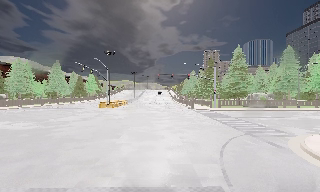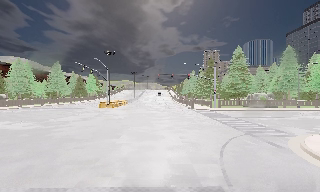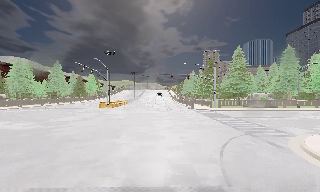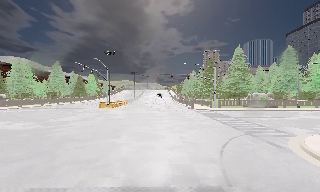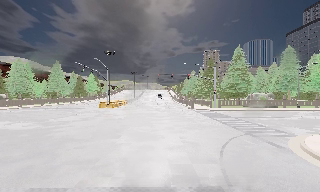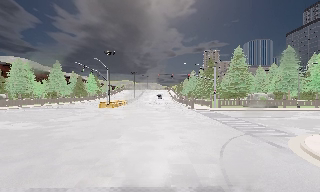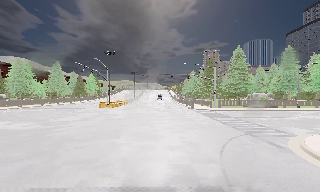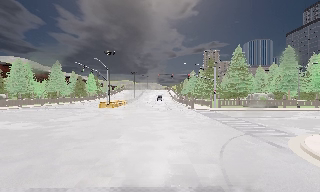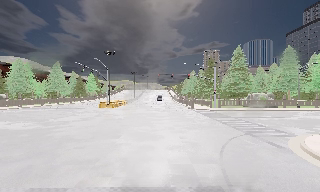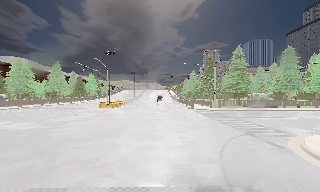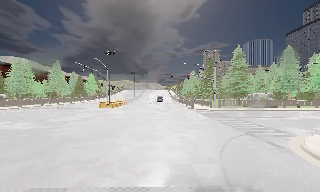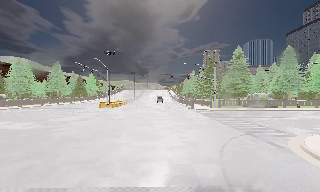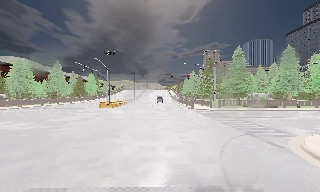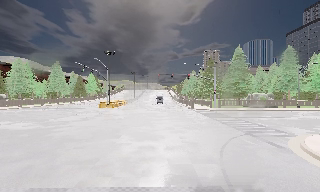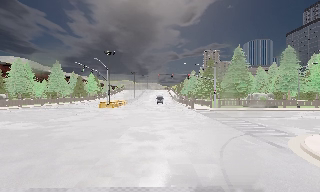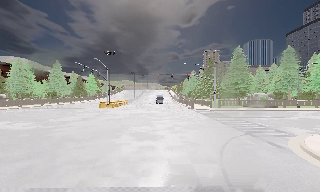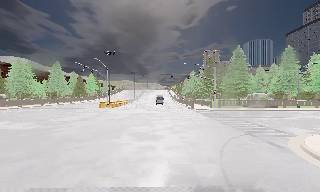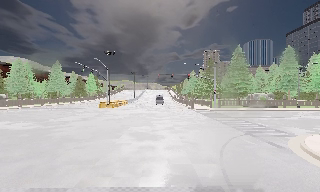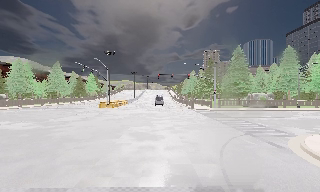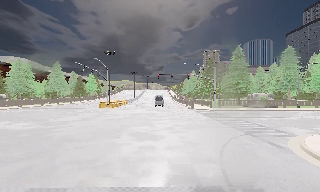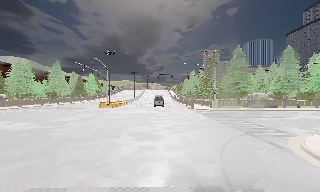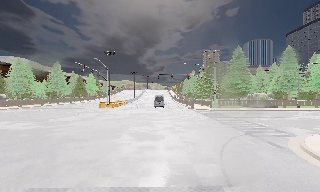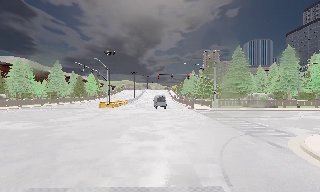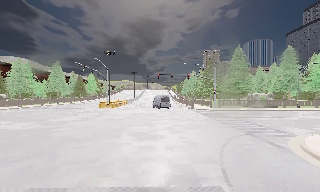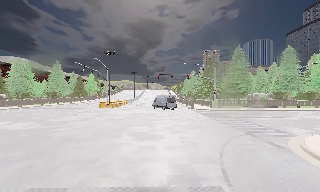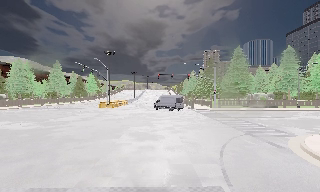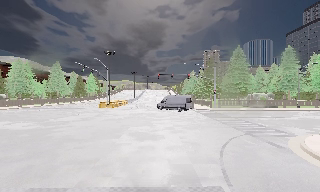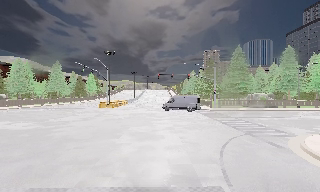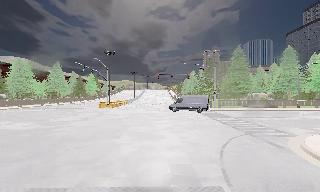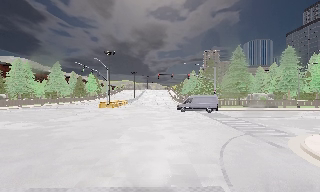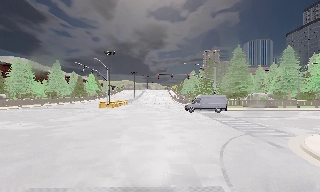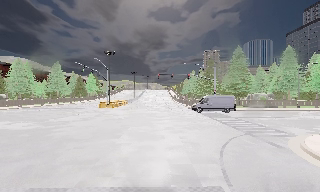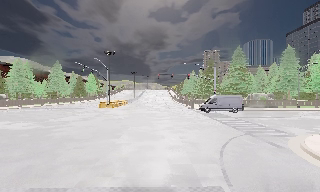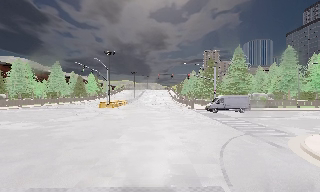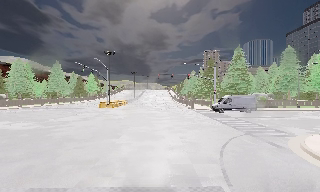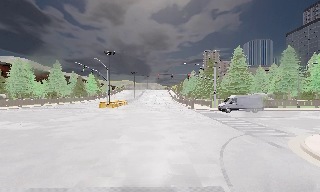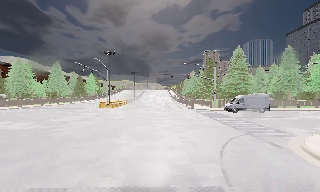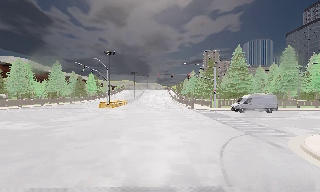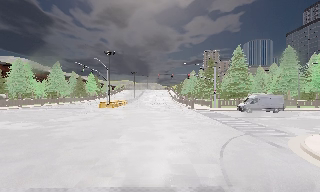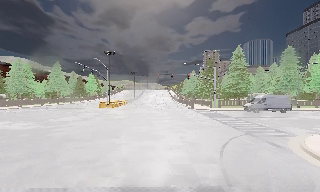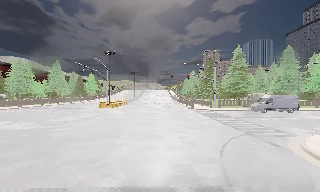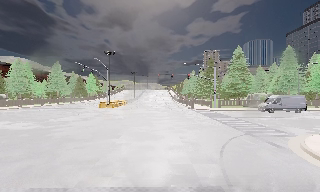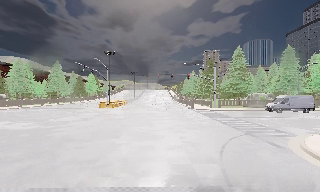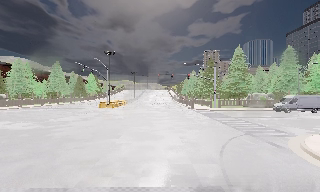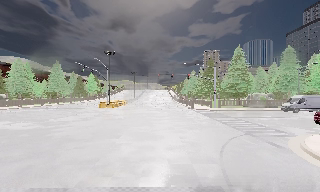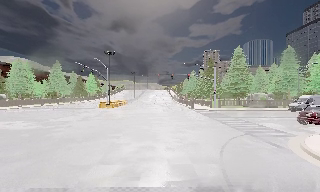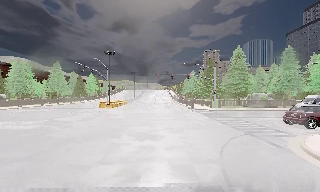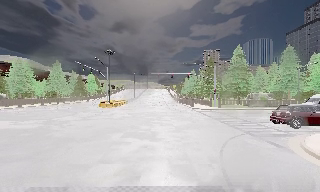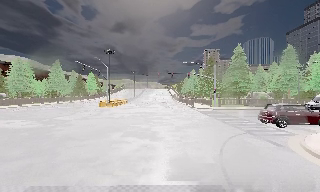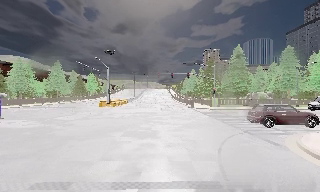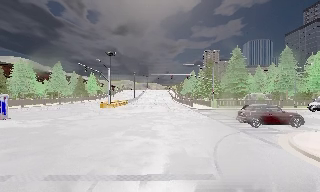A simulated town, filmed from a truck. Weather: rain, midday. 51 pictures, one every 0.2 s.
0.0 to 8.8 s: The camera keeps its place and its aim.
8.8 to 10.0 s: The camera travels backward, about 0.5 m, so what stands in front gets smaller. It gains speed.
The film runs backward here.
